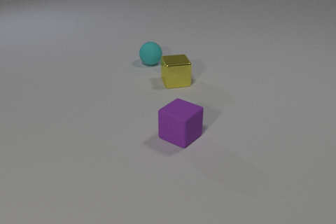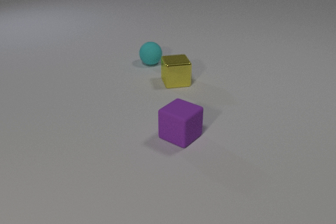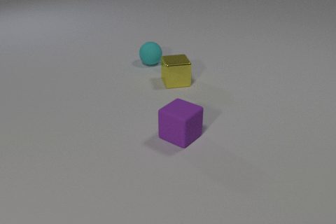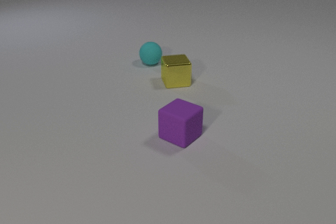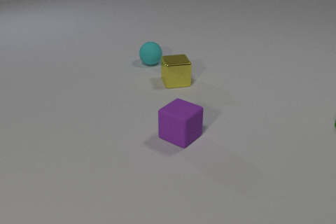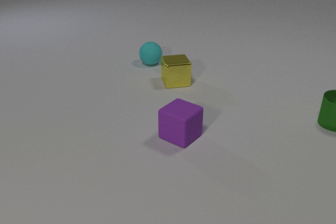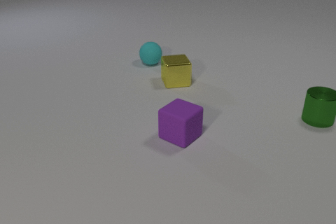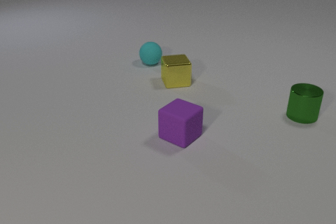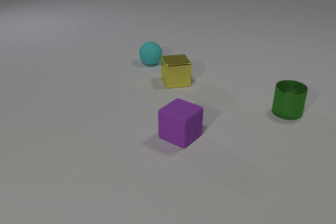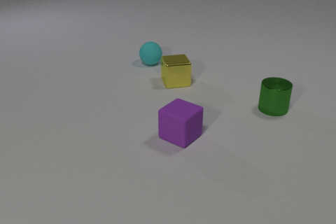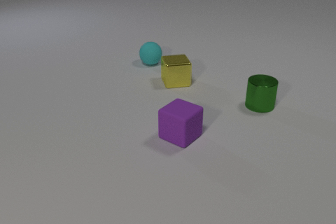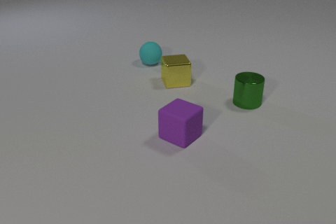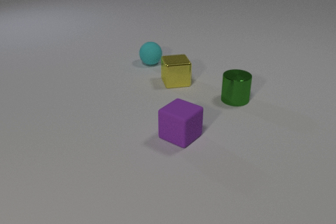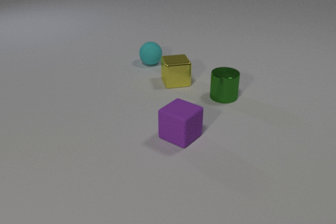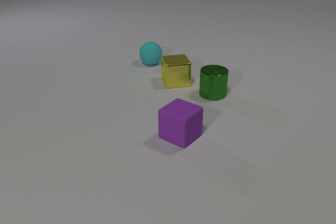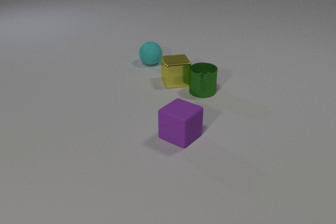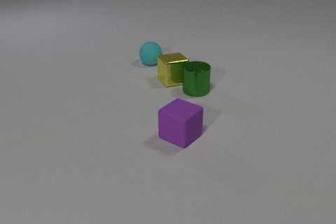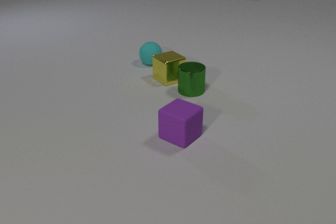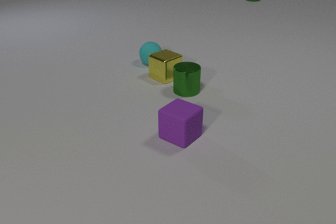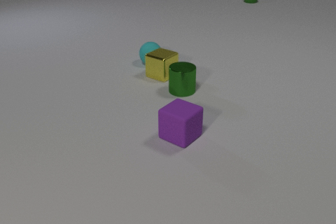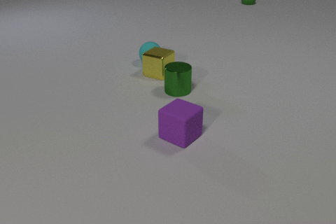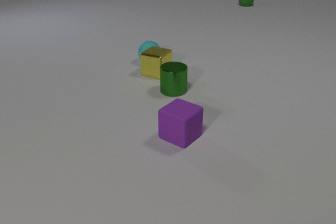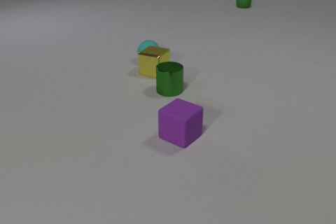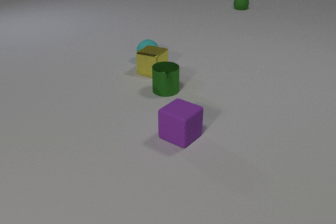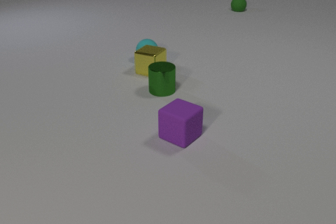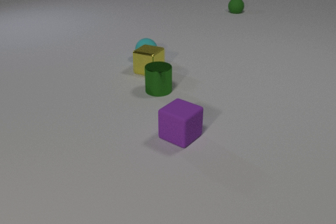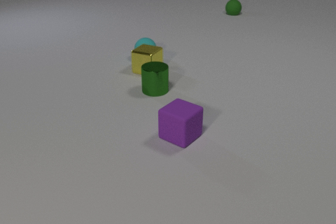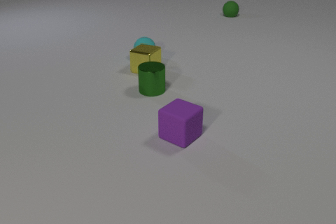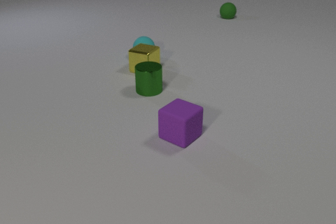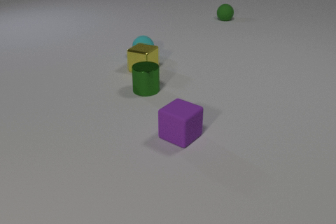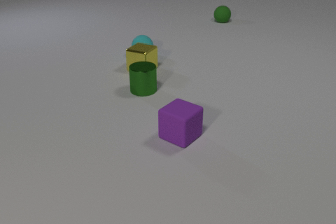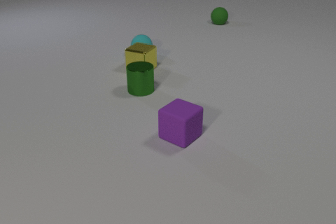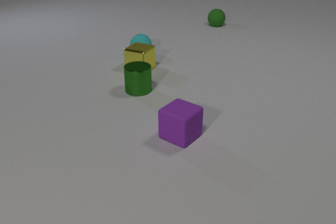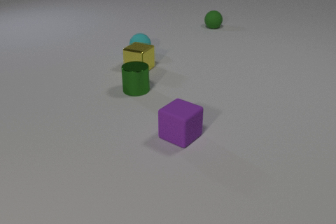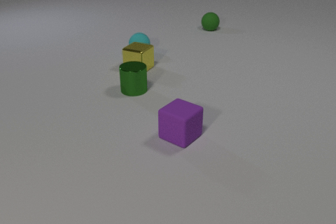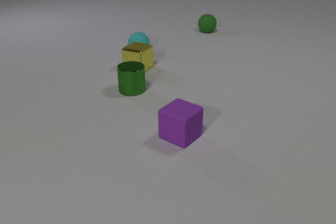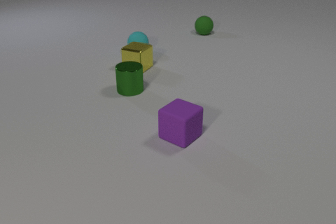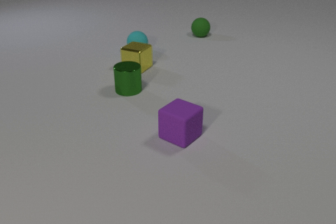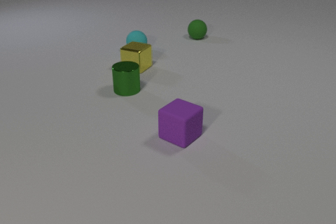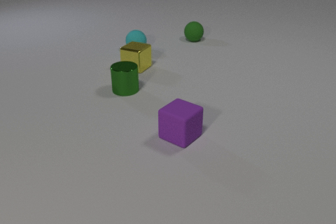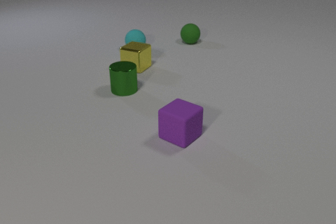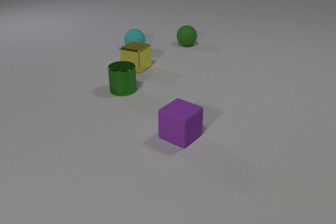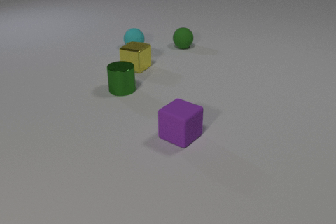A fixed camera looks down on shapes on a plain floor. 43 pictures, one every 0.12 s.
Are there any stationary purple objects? yes.
What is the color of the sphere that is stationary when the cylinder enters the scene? cyan.
How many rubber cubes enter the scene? 0.
0.00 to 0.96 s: The green metal cylinder comes in at the right edge, slides to the left.
0.96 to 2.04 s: The green metal cylinder slides to the left. The yellow metal cube slides away from the camera and to the left, spins counterclockwise seen from above by about 15 degrees, its near face sliding to the right. The green rubber sphere comes in at the top edge, rolls toward the camera. The green metal cylinder and the yellow metal cube collide.
2.04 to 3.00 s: The green metal cylinder slides to the left. The yellow metal cube slides to the left and away from the camera, spins counterclockwise seen from above by about 30 degrees, its near face sliding to the right. The green rubber sphere rolls toward the camera. The cyan rubber sphere rolls away from the camera. The yellow metal cube and the cyan rubber sphere collide.
3.00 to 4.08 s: The green metal cylinder slides to the left. The yellow metal cube slides to the left and away from the camera. The green rubber sphere rolls toward the camera and to the left. The cyan rubber sphere rolls away from the camera.
4.08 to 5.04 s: The green metal cylinder slides to the left. The green rubber sphere rolls toward the camera and to the left. The cyan rubber sphere rolls away from the camera.
